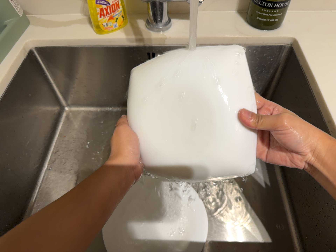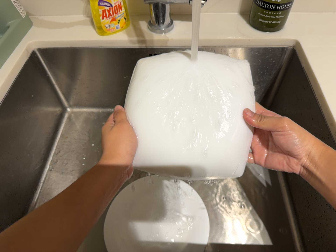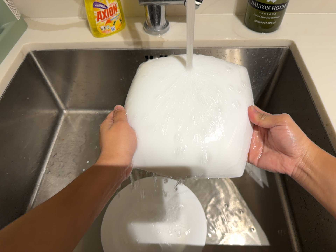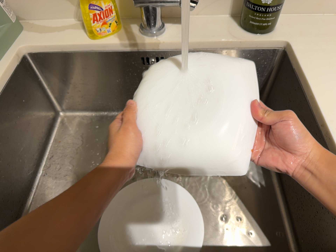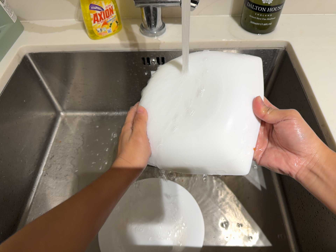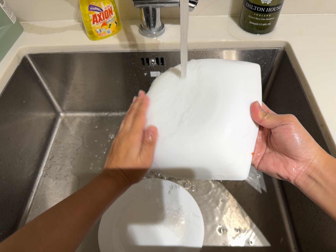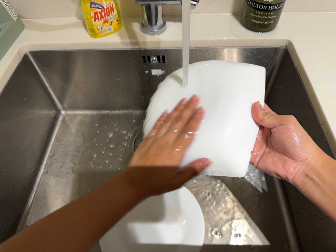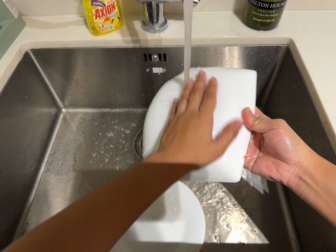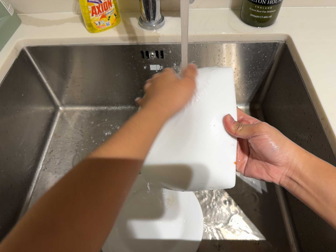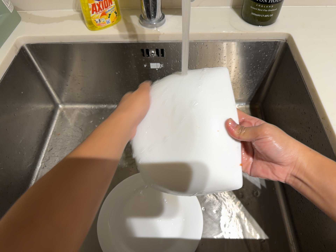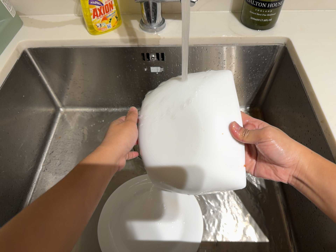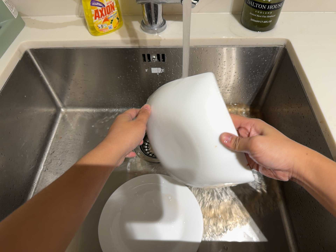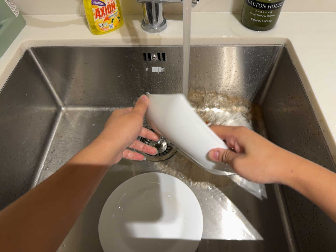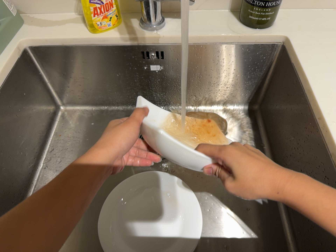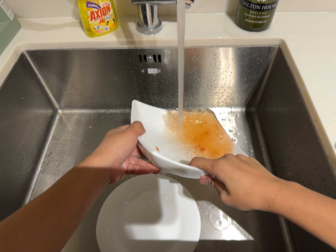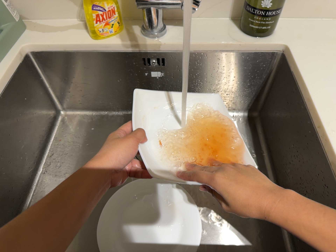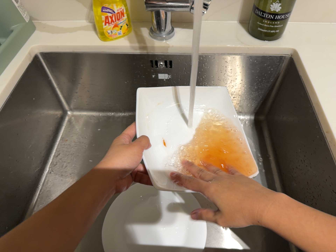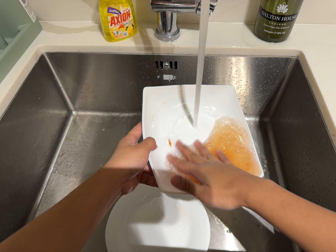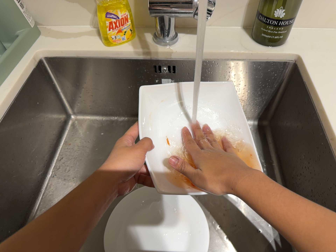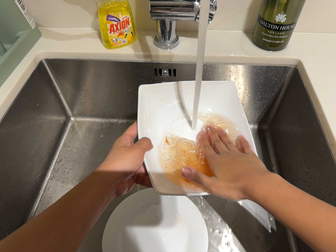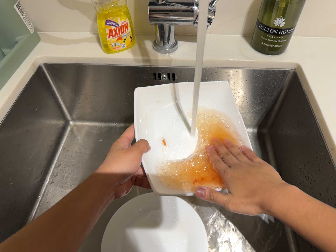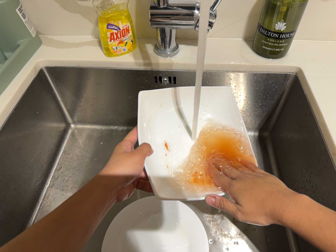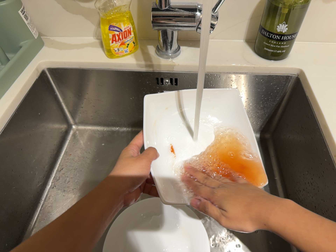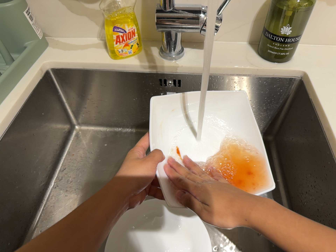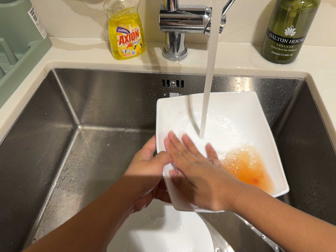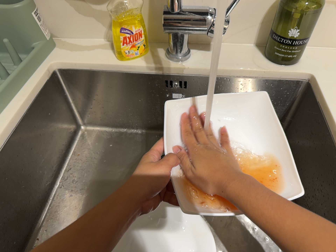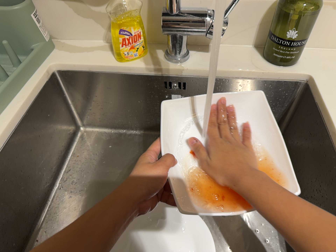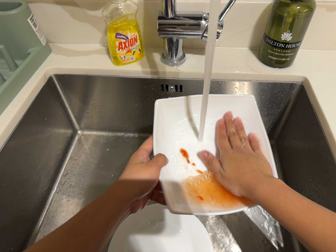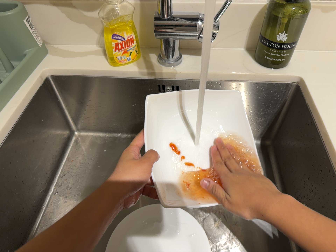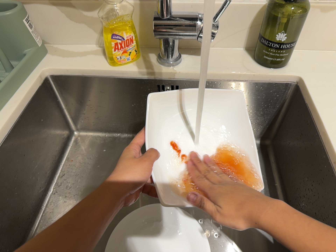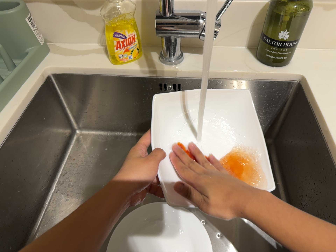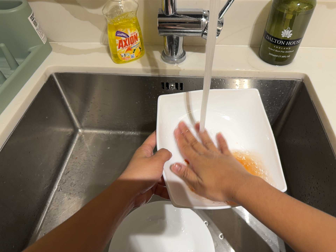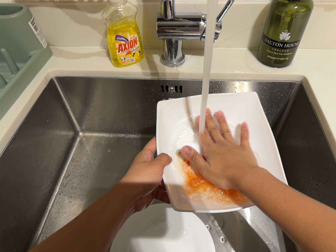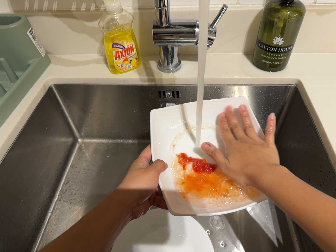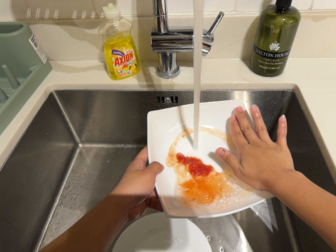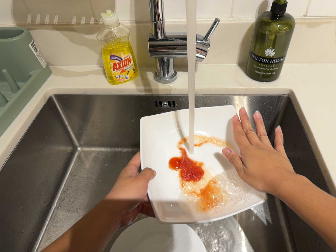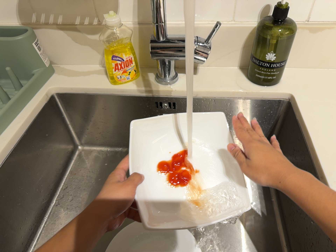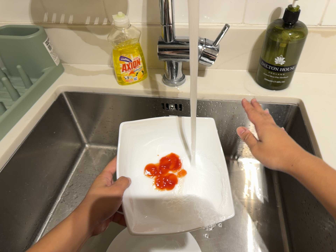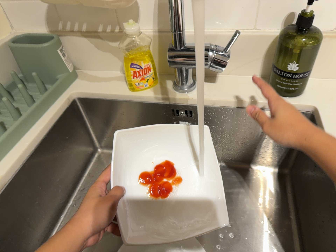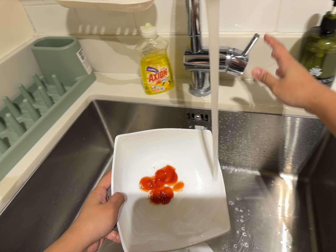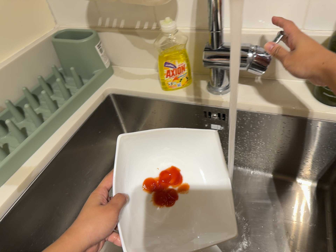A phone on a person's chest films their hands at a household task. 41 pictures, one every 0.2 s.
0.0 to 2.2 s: The camera keeps its place and its aim.
2.2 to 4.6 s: The camera shifts only a little, or ends up much as it began.
4.6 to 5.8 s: The camera keeps its place and its aim.
5.8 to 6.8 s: The camera shifts only a little, or ends up much as it began.
6.8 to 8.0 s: The camera pans to its left by about 15 degrees. It travels to its right, about 6 cm. It rolls about its line of sight by about 10 degrees, and the scene rotates clockwise.
The film runs backward here.
